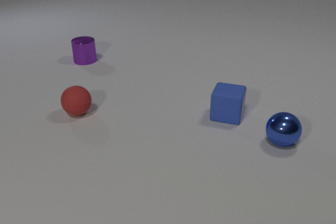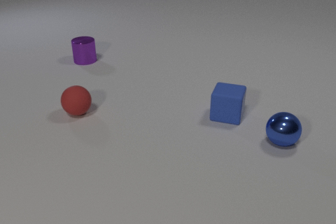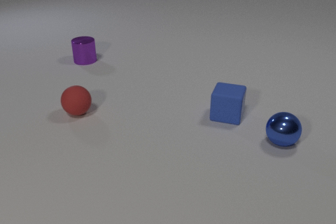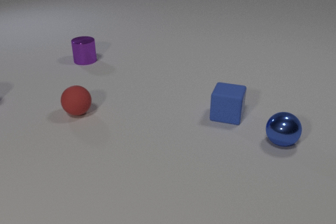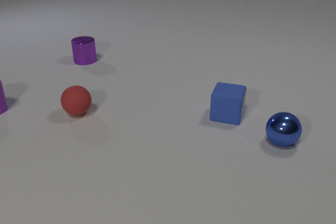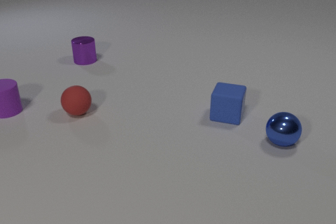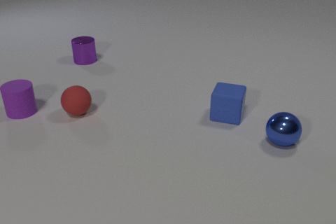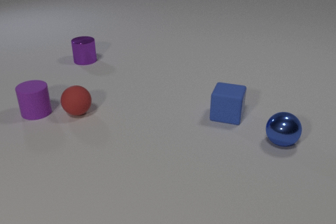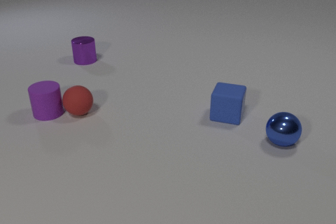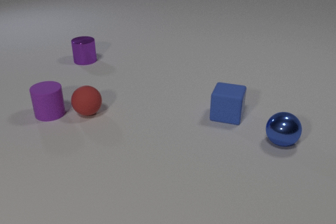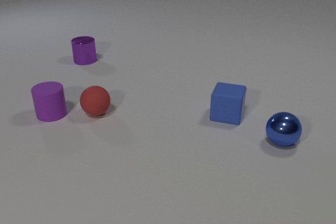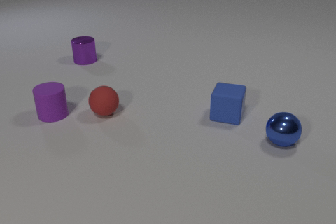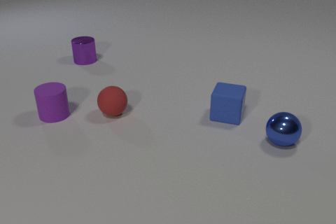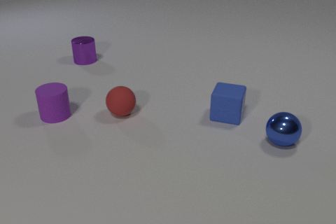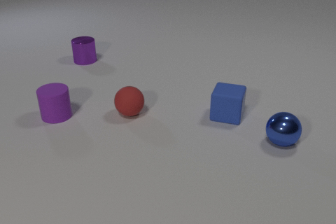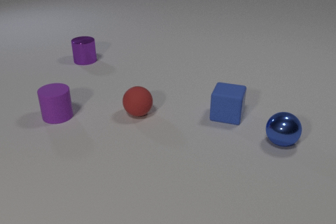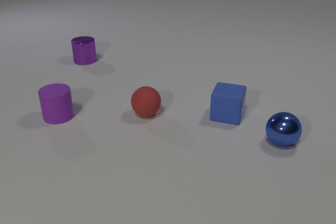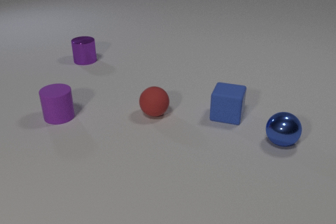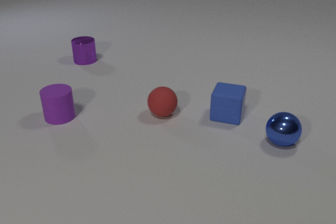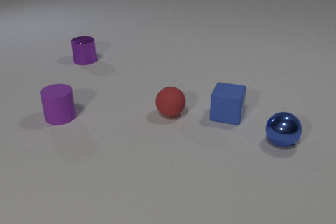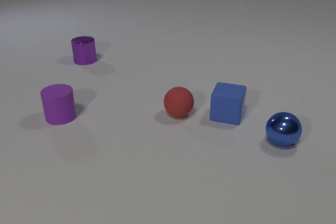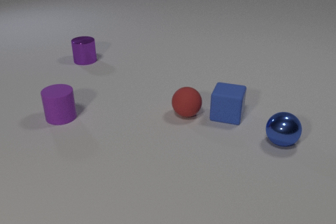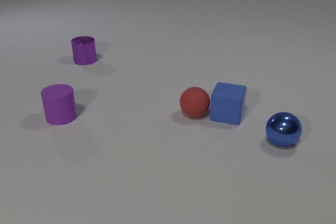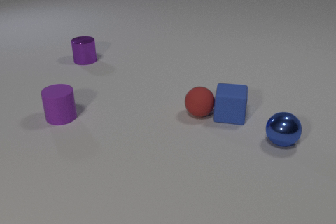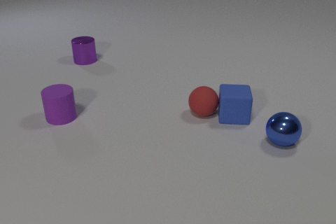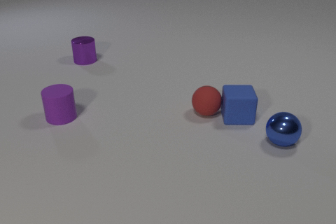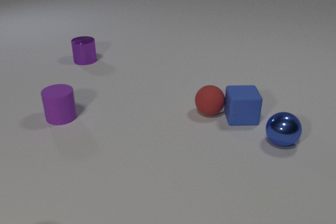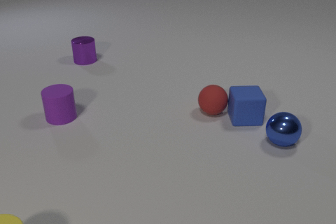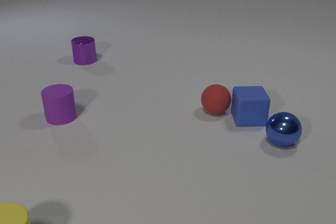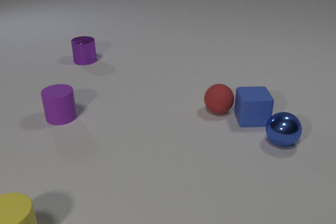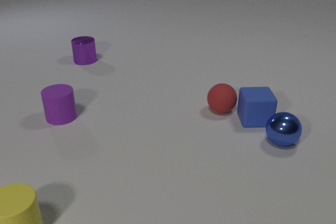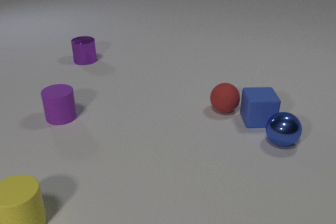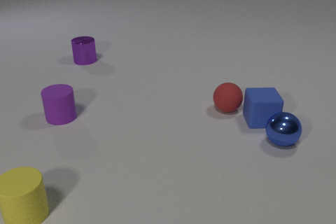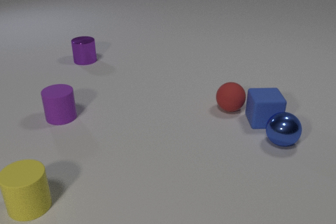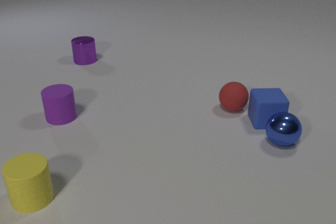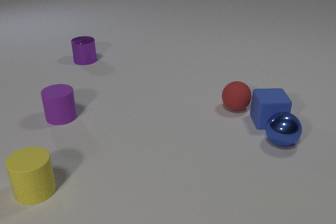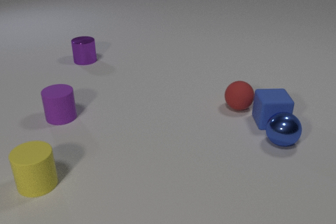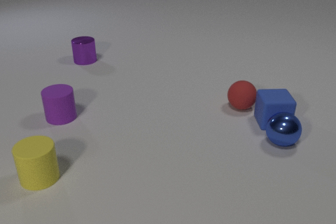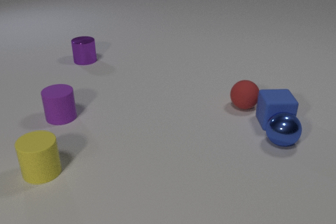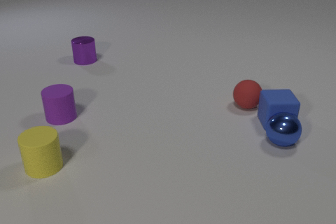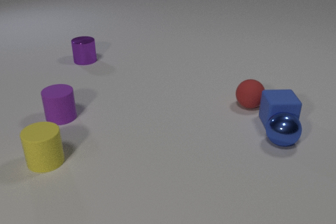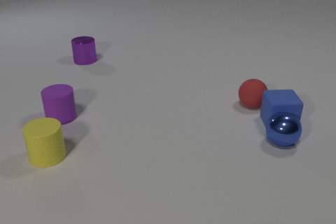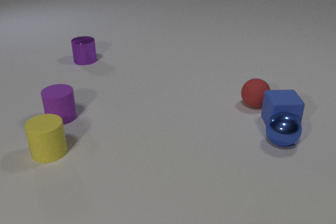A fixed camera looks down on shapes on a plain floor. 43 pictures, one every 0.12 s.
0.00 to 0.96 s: The purple rubber cylinder comes in at the left edge, slides to the right and toward the camera. The purple rubber cylinder and the red rubber sphere collide.
0.96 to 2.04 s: The purple rubber cylinder slides to the right and toward the camera. The red rubber sphere rolls to the right.
2.04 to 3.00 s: The red rubber sphere rolls to the right. The blue rubber cube slides to the right. The red rubber sphere and the blue rubber cube collide.
3.00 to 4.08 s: The red rubber sphere rolls to the right and away from the camera. The yellow rubber cylinder comes in at the bottom edge, slides away from the camera. The blue rubber cube slides to the right.
4.08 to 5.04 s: The red rubber sphere rolls to the right and away from the camera. The yellow rubber cylinder slides away from the camera. The blue rubber cube slides to the right.
Are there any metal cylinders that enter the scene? no.
How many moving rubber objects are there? 4.
What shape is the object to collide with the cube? sphere.
